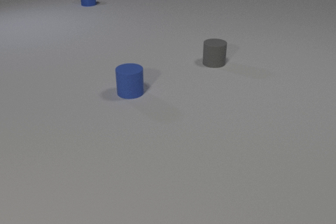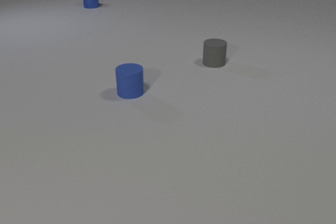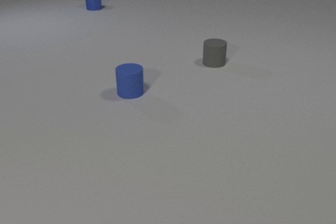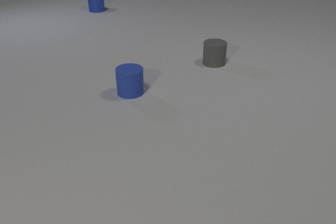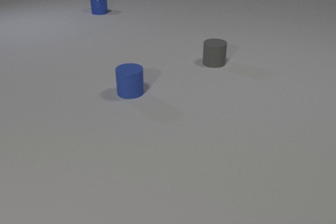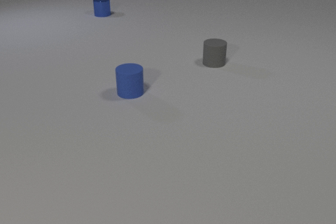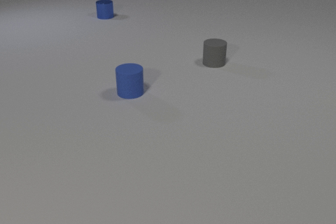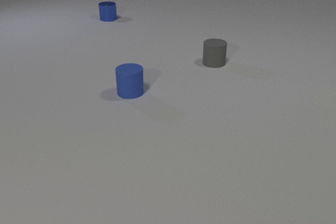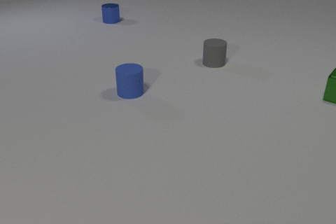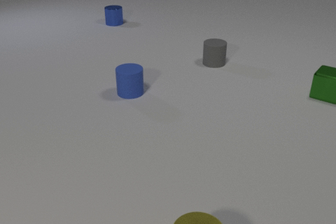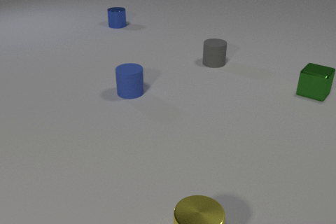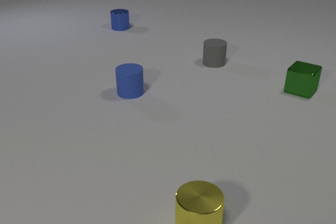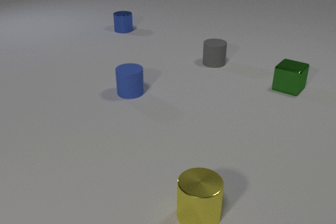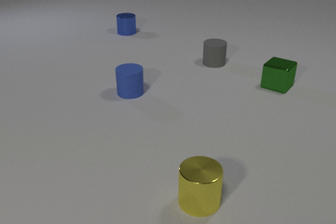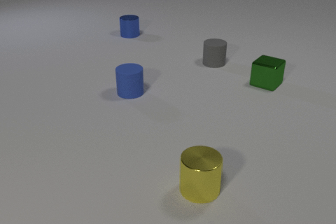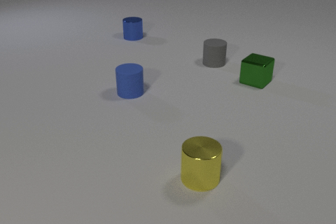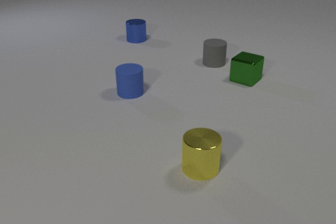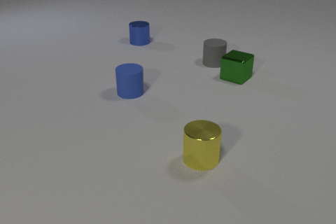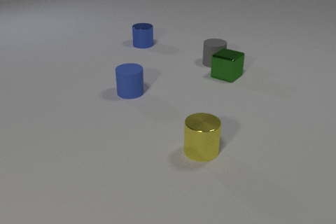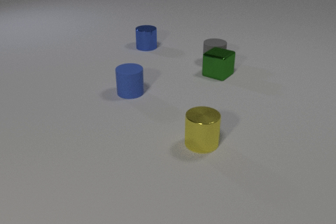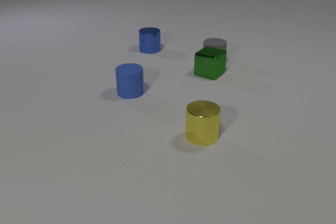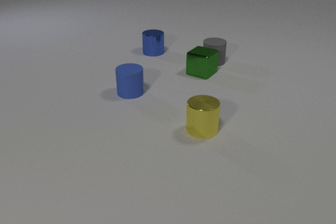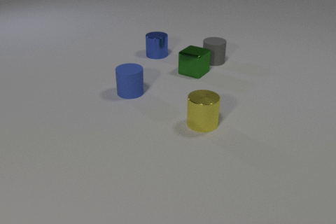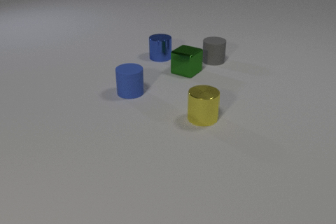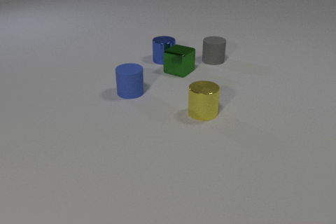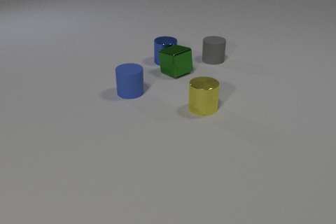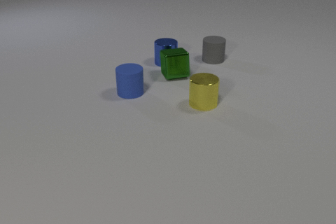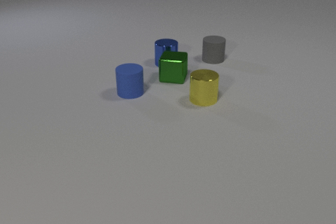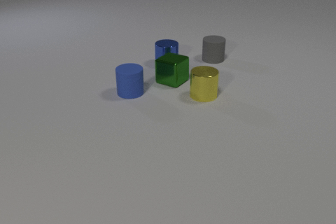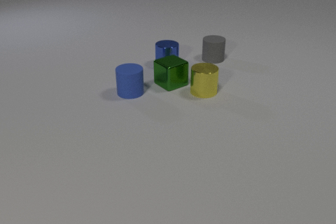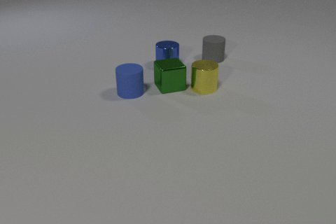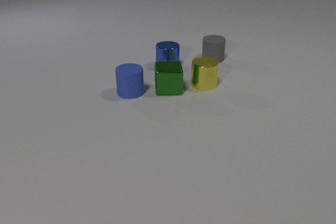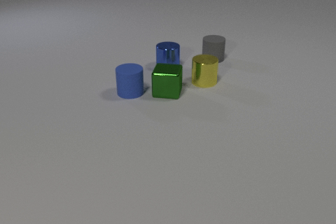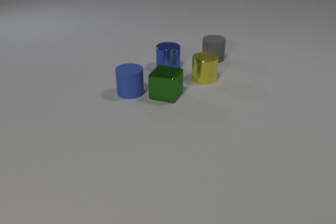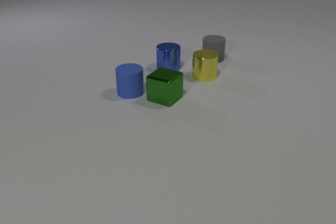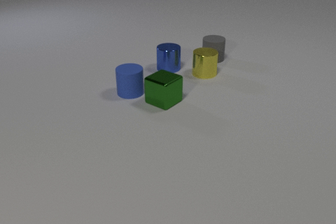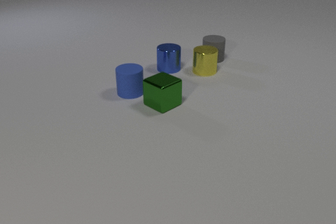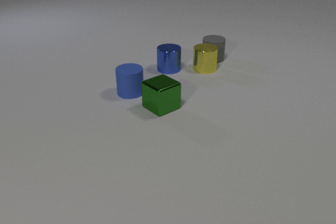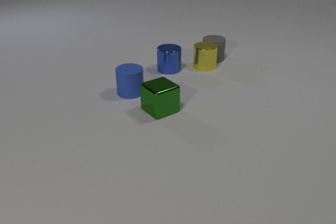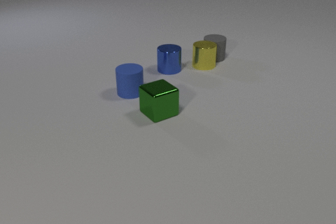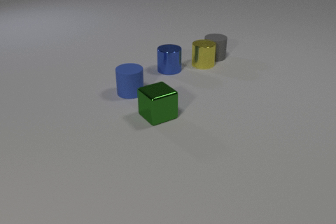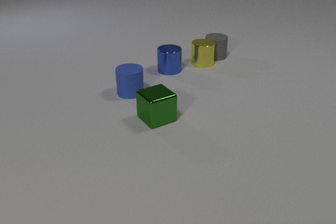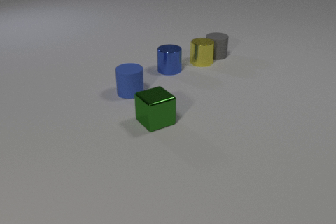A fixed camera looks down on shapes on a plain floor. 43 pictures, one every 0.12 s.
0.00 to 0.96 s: The green metal cube comes in at the right edge, slides to the left. The blue metal cylinder slides toward the camera.
0.96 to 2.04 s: The green metal cube slides to the left. The blue metal cylinder slides toward the camera. The yellow metal cylinder comes in at the bottom edge, slides away from the camera.
2.04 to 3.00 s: The green metal cube slides to the left. The blue metal cylinder slides toward the camera and to the right. The yellow metal cylinder slides away from the camera. The gray rubber cylinder slides away from the camera. The green metal cube and the gray rubber cylinder collide. The green metal cube and the blue metal cylinder collide.
3.00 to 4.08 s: The green metal cube slides toward the camera, spins so that its near face slides to the left, clockwise seen from above. The blue metal cylinder slides toward the camera. The yellow metal cylinder slides away from the camera.
4.08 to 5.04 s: The green metal cube slides toward the camera, spins so that its near face slides to the left, clockwise seen from above. The blue metal cylinder slides toward the camera. The yellow metal cylinder slides away from the camera. The gray rubber cylinder slides away from the camera. The yellow metal cylinder and the gray rubber cylinder collide.
Are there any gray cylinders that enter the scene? no.
What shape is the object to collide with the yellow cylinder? cylinder.
What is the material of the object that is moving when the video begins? metal.
